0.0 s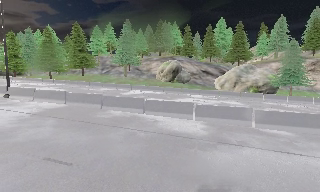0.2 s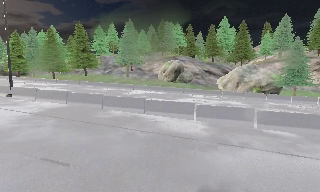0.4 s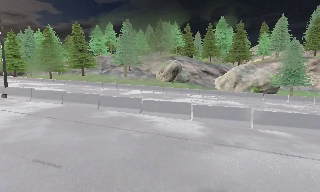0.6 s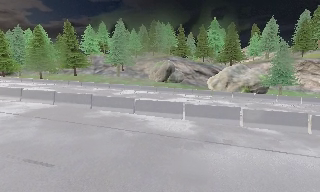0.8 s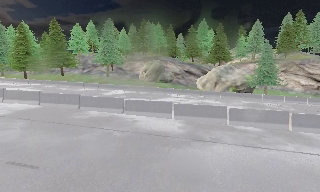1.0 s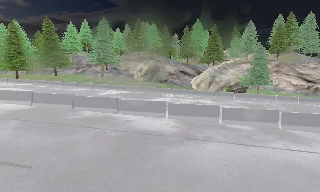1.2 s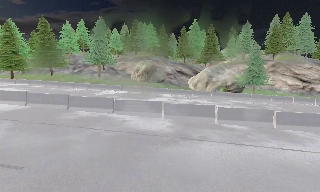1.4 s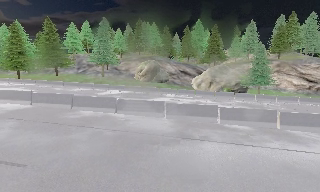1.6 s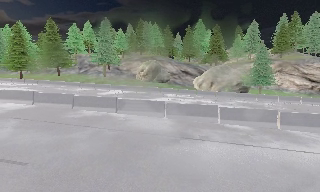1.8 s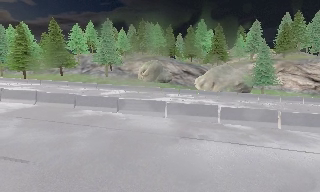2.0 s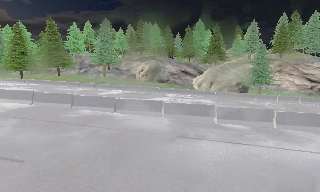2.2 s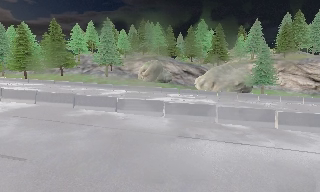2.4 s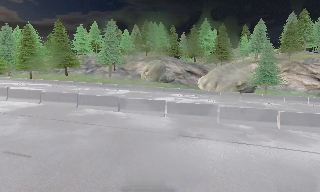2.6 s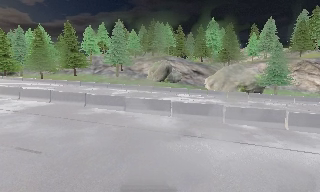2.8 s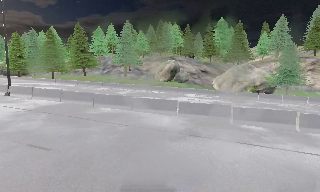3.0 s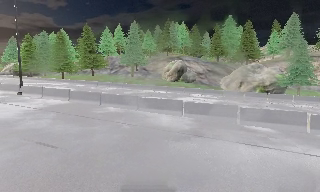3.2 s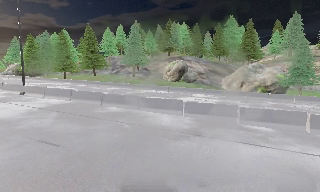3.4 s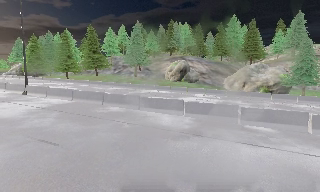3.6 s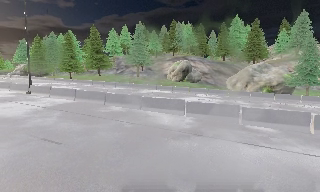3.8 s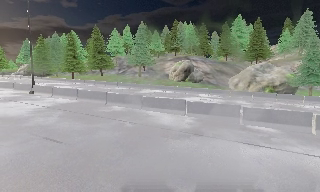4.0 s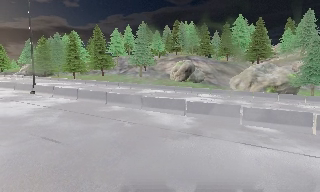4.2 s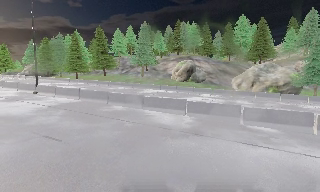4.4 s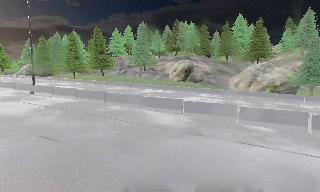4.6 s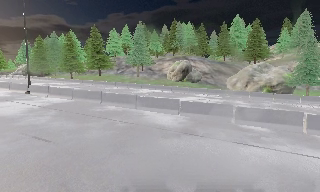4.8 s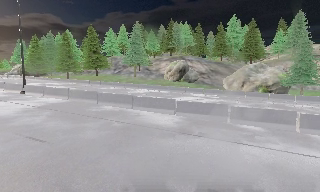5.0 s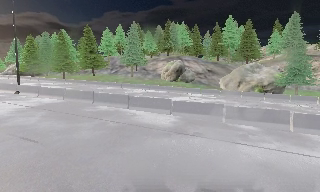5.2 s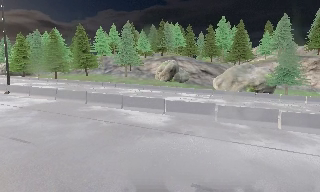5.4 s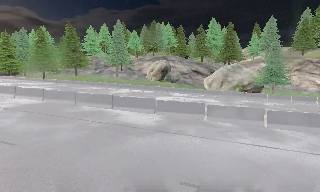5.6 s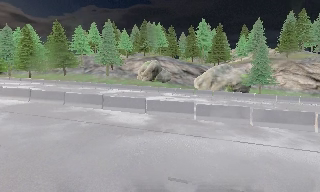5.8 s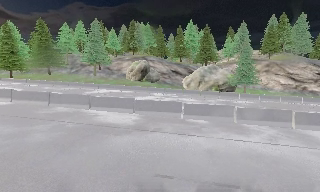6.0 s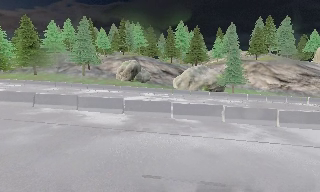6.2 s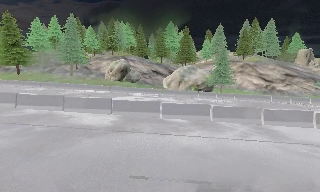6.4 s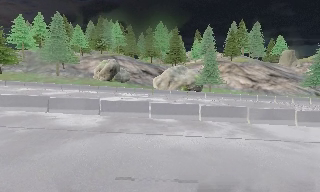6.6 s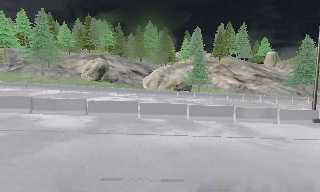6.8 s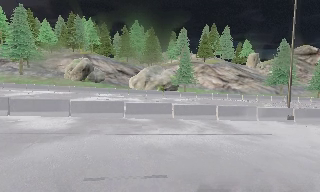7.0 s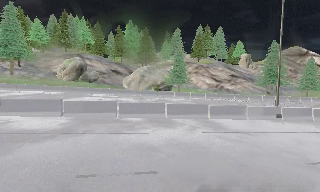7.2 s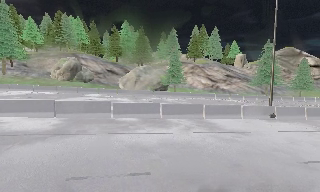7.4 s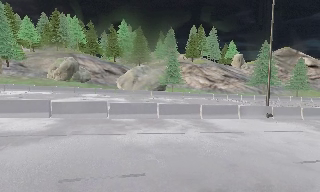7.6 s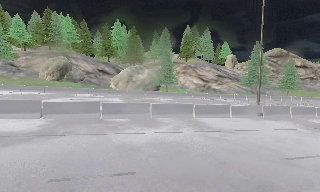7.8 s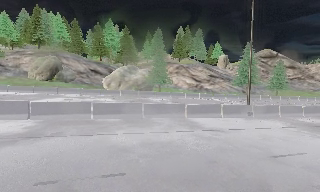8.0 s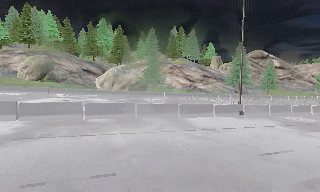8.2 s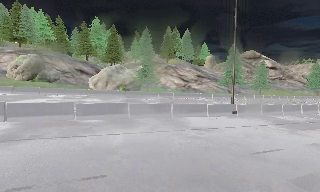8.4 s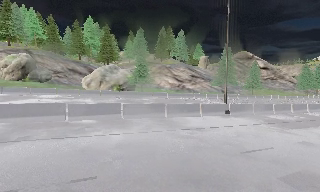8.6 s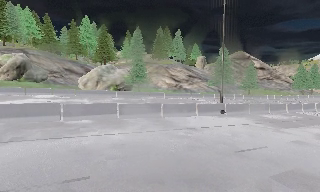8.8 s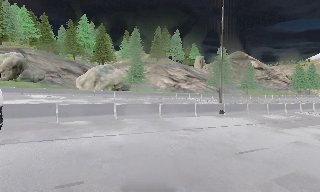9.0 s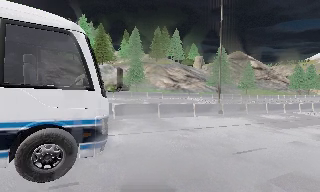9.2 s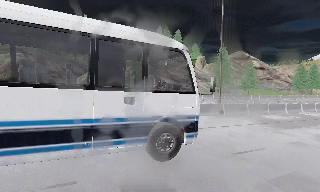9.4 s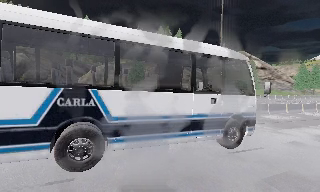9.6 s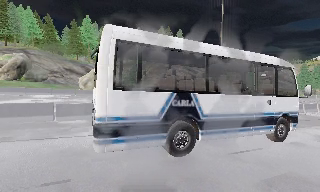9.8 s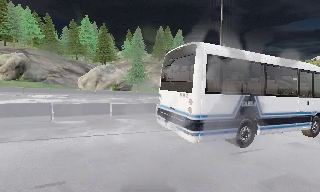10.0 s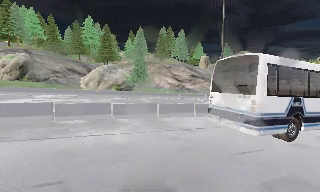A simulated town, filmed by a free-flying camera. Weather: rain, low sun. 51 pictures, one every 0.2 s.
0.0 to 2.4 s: The camera travels to its right, about 1 m, so close, fixed things drift to the left.
2.4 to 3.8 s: The camera swings to its left by about 10 degrees, and the scene slides to the right. It travels to its right, about 0.5 m.
3.8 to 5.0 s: The camera travels to its right, about 0.5 m, so close, fixed things drift to the left.
5.0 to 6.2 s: The camera pans to its right, which is clockwise from overhead, by about 20 degrees.
6.2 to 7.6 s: The camera swings to its right by about 15 degrees, and the scene slides to the left. It travels to its right, about 1 m, so close, fixed things drift to the left.
7.6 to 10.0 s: The camera travels to its right, about 1 m, so close, fixed things drift to the left.
The film runs forward here.
